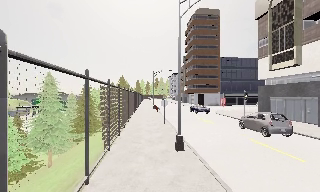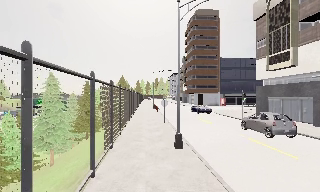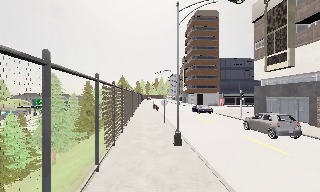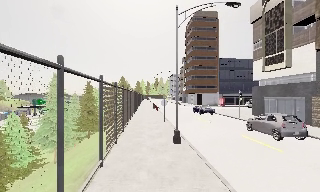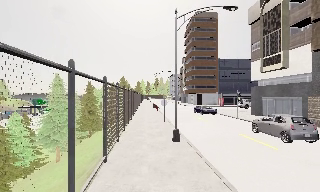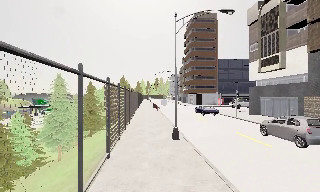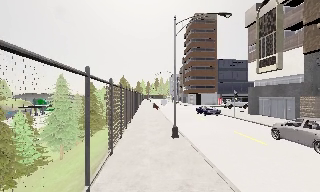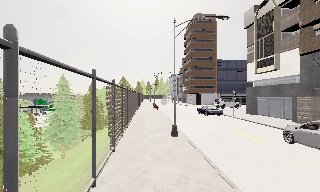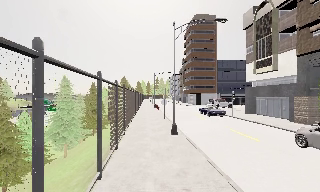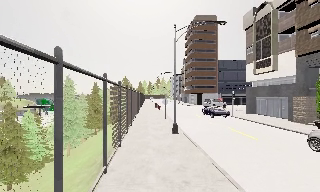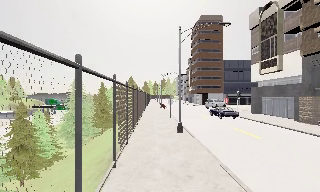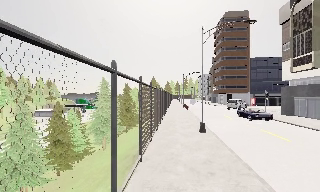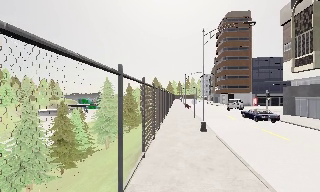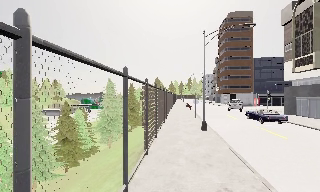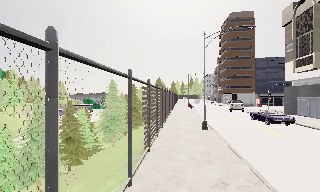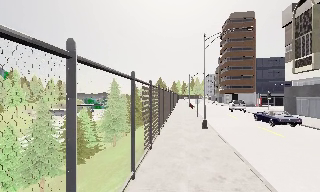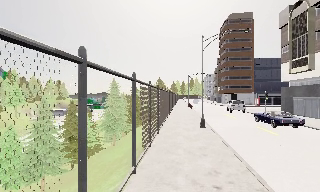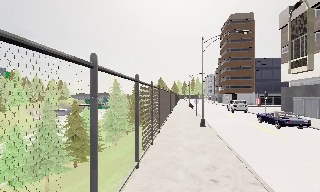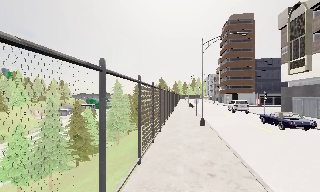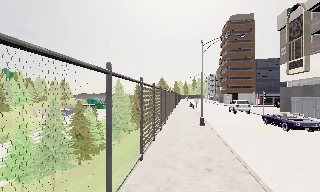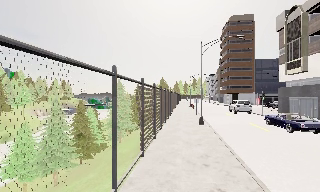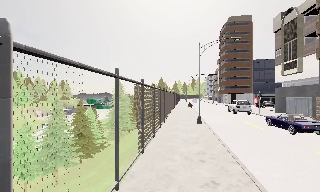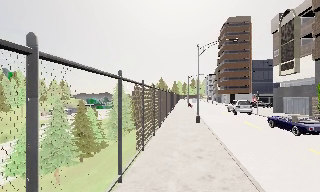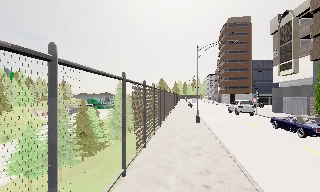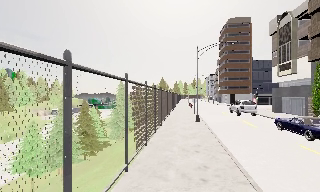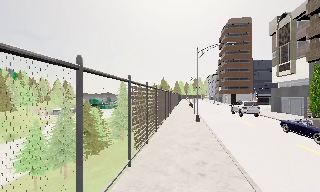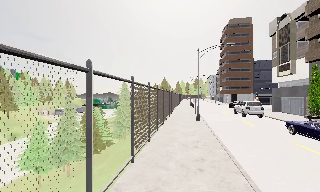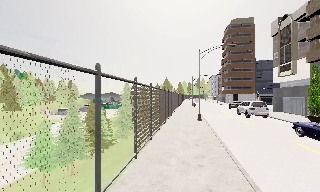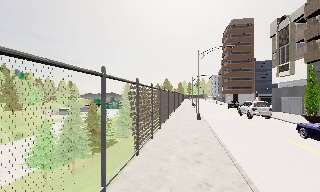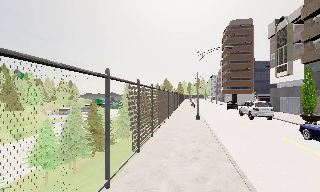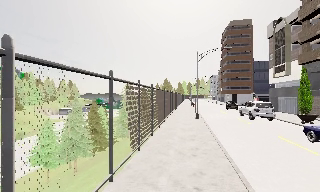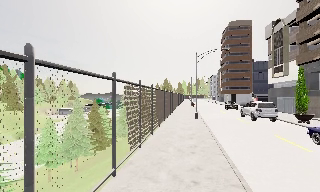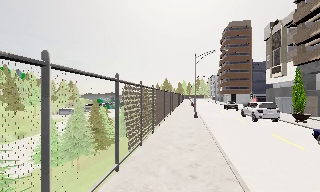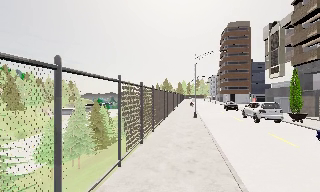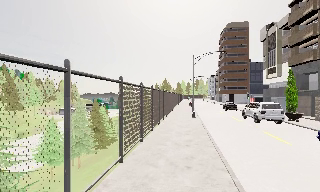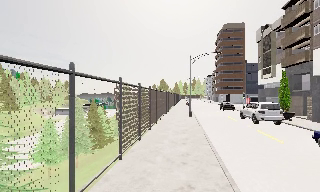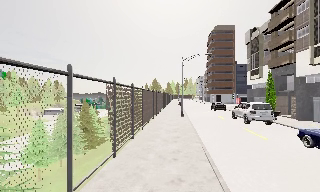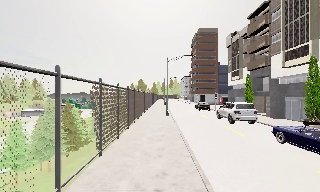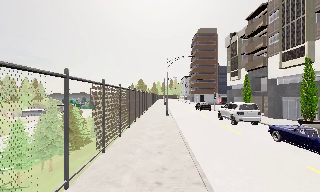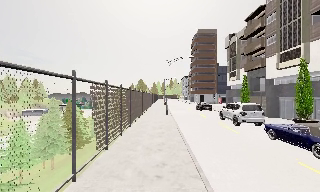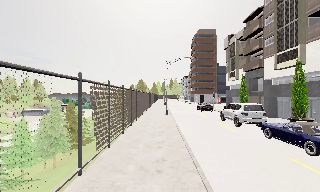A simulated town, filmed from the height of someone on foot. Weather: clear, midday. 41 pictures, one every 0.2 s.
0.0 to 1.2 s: The camera travels backward, about 2 m, so what stands in front gets smaller.
1.2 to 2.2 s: The camera swings to its left by about 10 degrees, and the scene slides to the right. It travels backward, about 2 m, so what stands in front gets smaller.
2.2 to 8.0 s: The camera travels backward, about 10 m, so what stands in front gets smaller.
The film runs backward here.
